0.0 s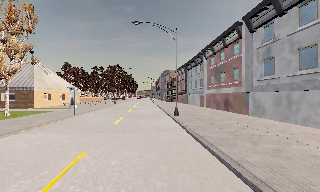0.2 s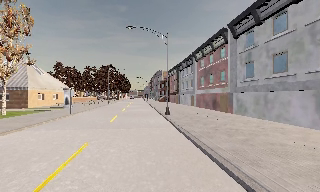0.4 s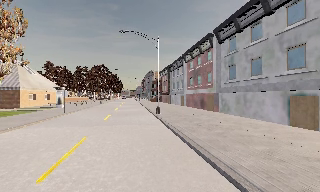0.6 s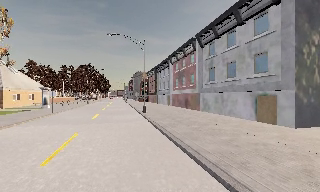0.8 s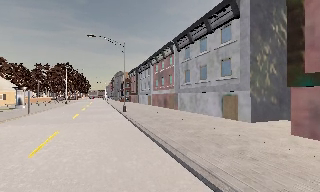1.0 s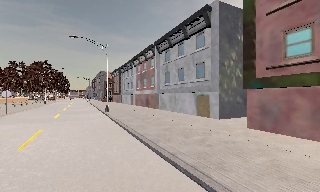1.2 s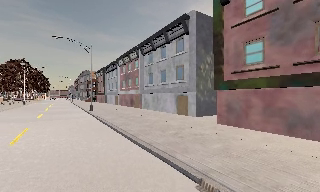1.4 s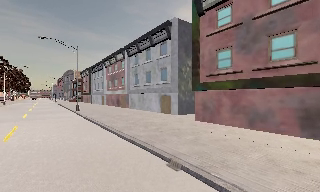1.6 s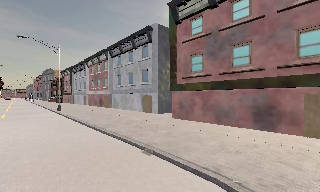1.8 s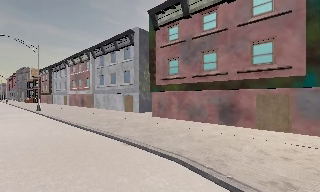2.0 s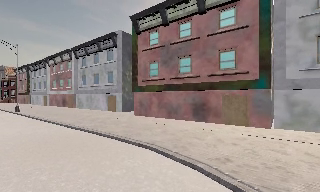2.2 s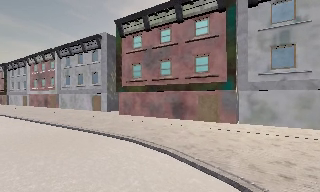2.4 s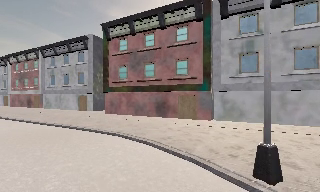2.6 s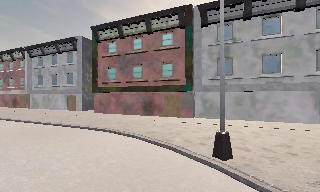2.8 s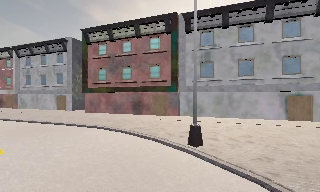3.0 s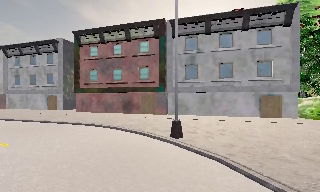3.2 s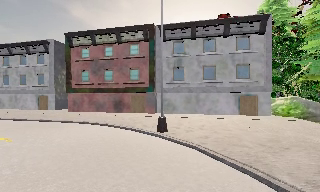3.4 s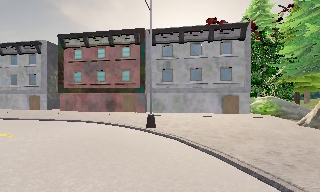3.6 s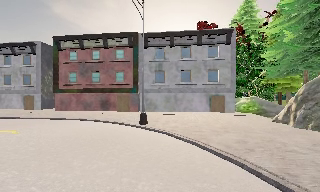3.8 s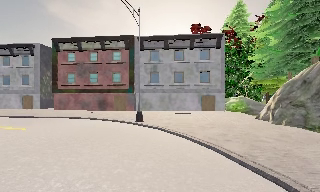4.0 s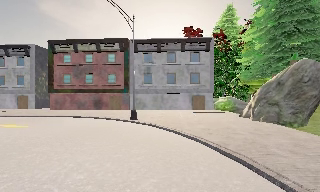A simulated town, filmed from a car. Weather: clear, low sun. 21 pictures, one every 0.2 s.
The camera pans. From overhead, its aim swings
clockwise.
The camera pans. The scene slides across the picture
to the left.
0.0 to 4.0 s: The camera swings to its right by about 80 degrees, and the scene slides to the left. It travels backward, about 20 m.
The film runs backward here.
